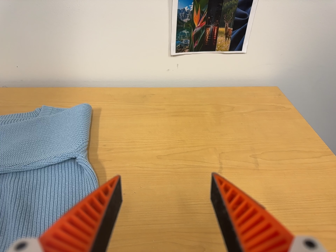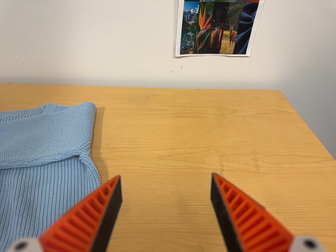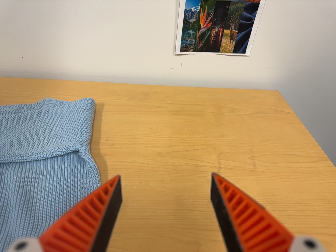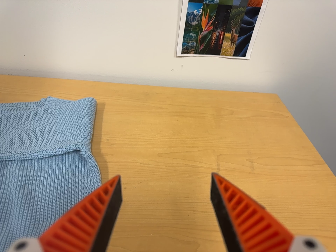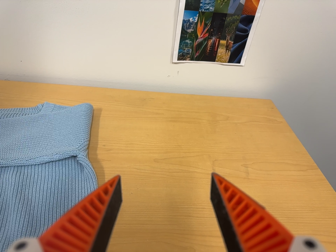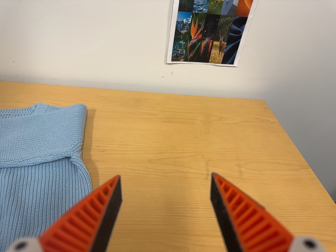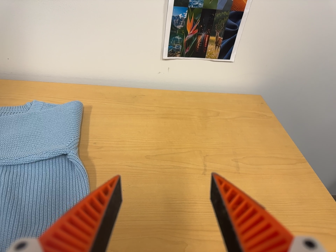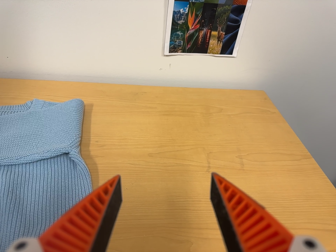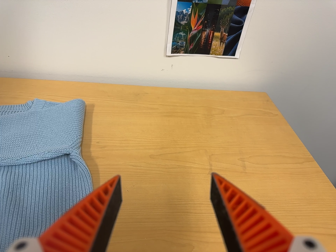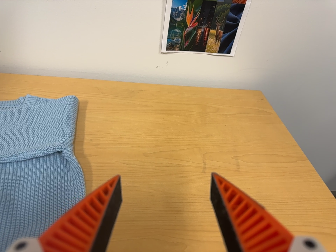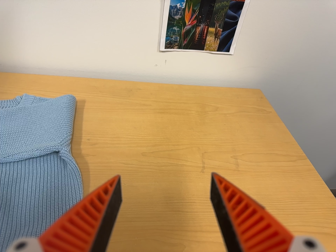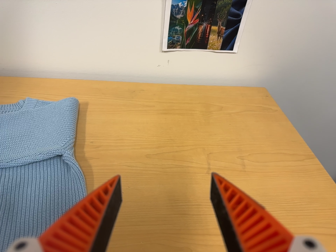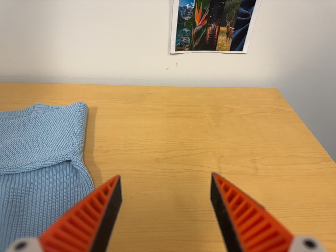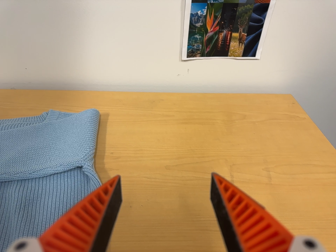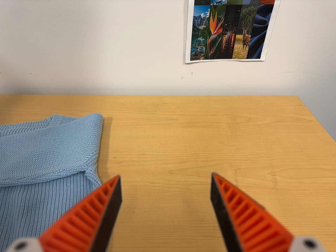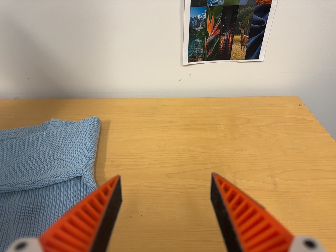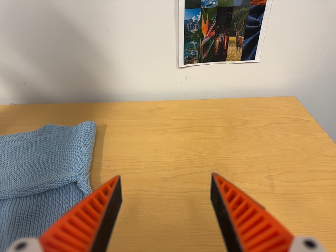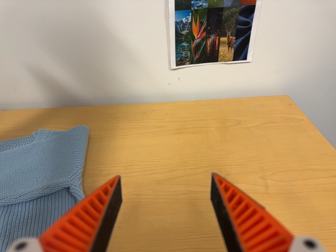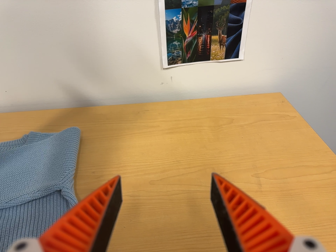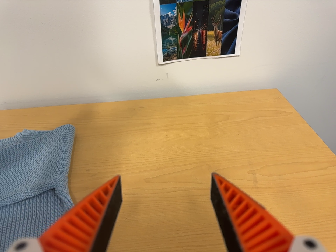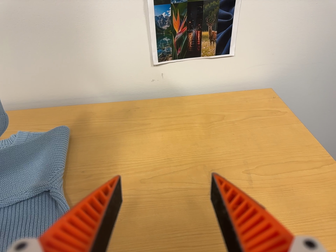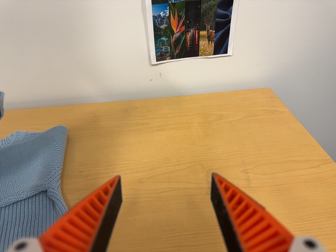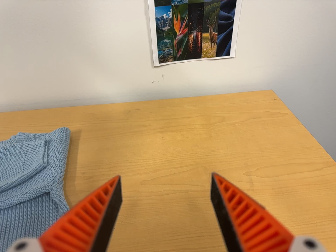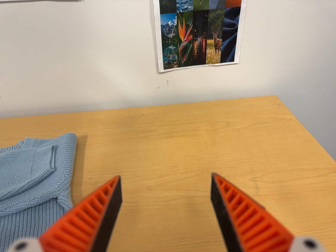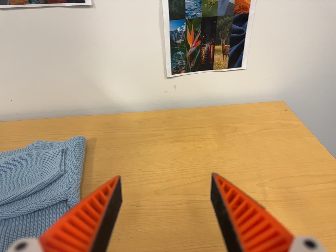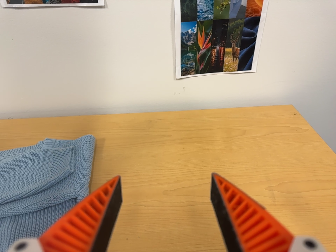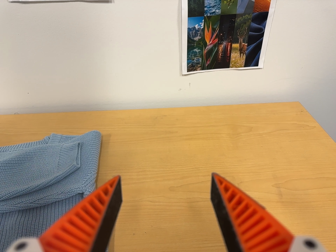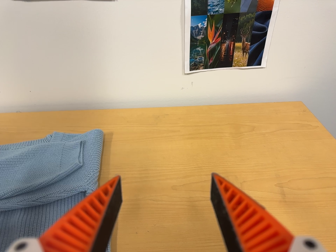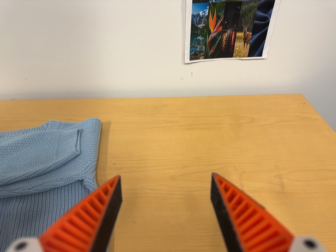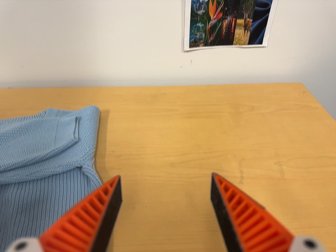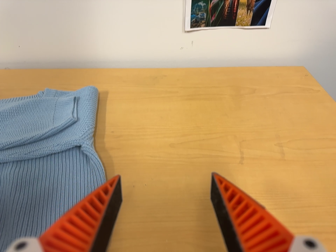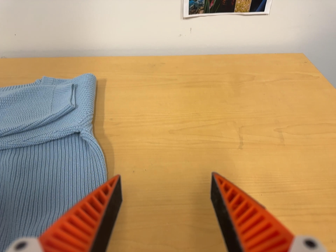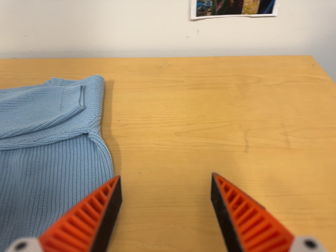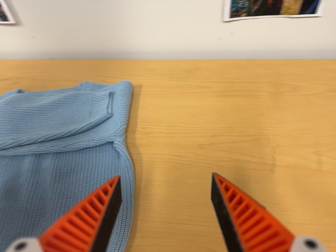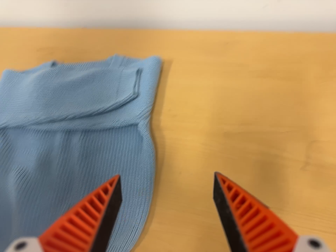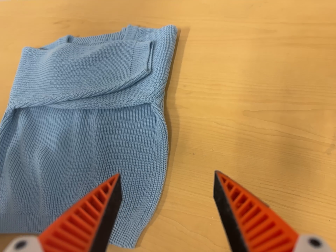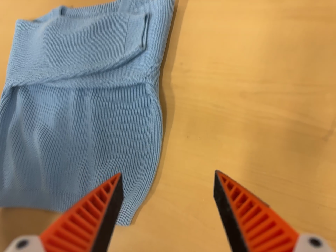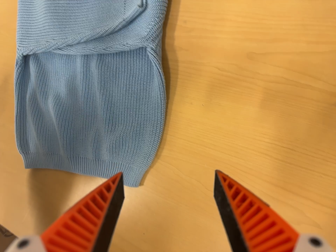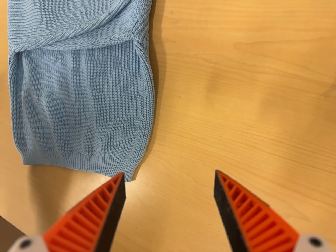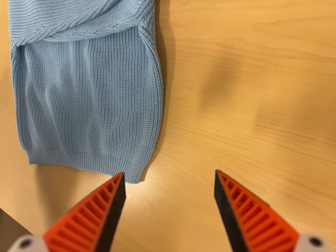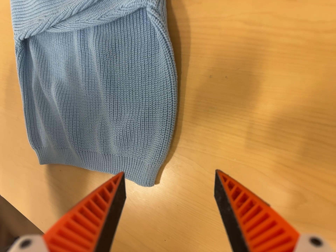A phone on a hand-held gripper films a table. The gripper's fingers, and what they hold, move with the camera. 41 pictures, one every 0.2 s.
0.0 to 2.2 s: The camera shifts only a little, or ends up much as it began.
2.2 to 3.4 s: The camera travels to its right, about 5 cm.
3.4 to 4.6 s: The camera shifts only a little, or ends up much as it began.
4.6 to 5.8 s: The camera travels to its left, about 5 cm, so close, fixed things drift to the right.
5.8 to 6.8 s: The scene slides to the right, as the camera pans about 20 degrees to its left. It travels toward the top of its view and to its right, about 8 cm. Its aim tips toward the bottom of its view by about 15 degrees.
6.8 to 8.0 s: The camera pans to its left by about 25 degrees. It travels to its right, forward and toward the top of its view, about 20 cm. Its aim tips toward the bottom of its view by about 35 degrees, and the scene shifts upward.
The film runs forward here.
